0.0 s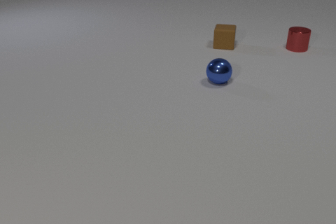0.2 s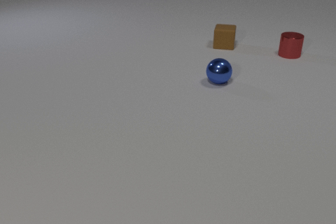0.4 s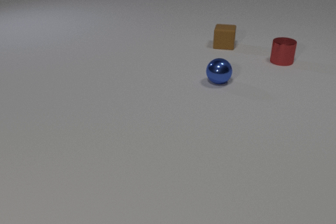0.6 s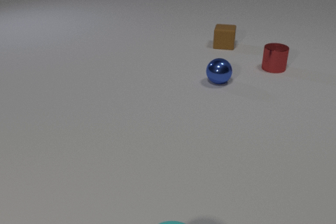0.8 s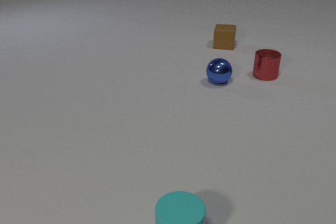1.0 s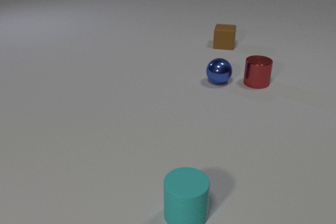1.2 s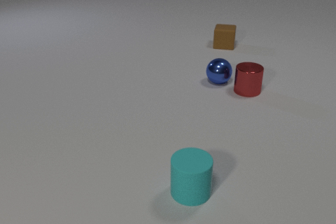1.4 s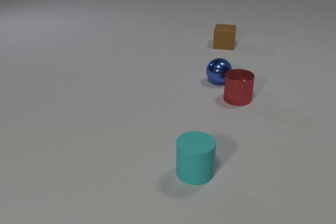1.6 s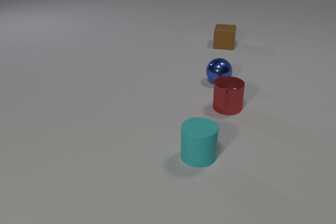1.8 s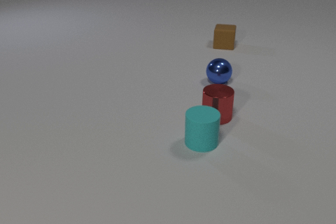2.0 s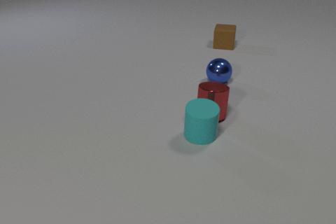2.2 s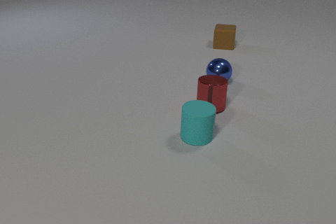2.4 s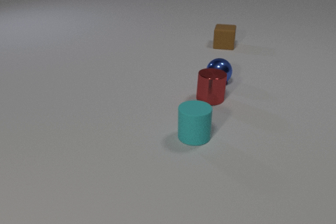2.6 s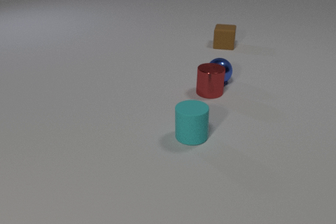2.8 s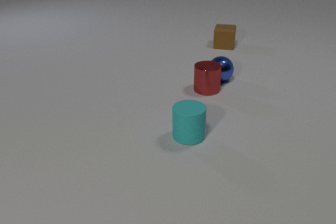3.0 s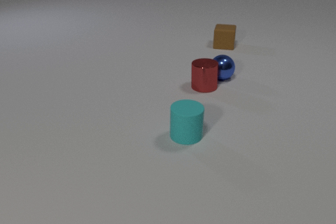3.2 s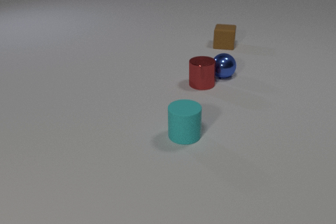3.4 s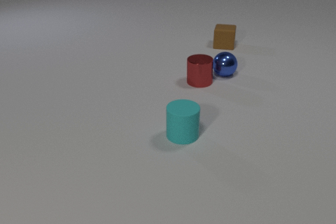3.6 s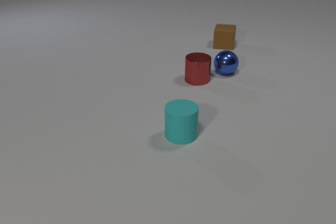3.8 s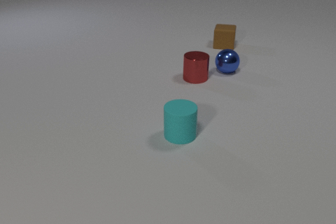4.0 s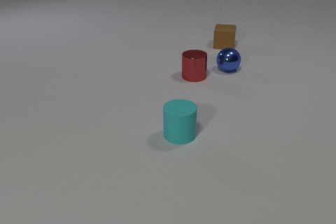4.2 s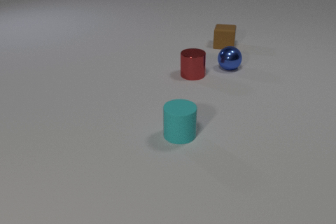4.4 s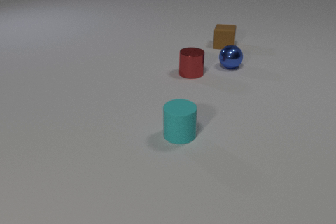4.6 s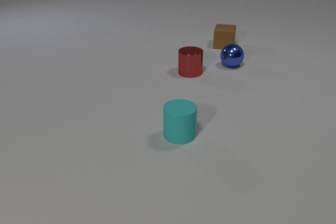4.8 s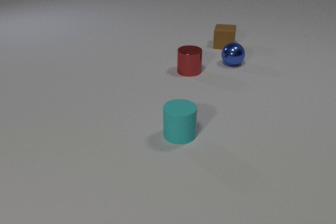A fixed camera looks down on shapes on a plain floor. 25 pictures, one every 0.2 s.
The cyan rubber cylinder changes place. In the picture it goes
away from the camera.
0.0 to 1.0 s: The cyan rubber cylinder comes in at the bottom edge, slides away from the camera. The red metal cylinder slides toward the camera.
1.0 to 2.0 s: The cyan rubber cylinder slides away from the camera. The red metal cylinder slides toward the camera and to the left. The cyan rubber cylinder and the red metal cylinder collide.
2.0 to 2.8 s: The cyan rubber cylinder slides to the left. The red metal cylinder slides away from the camera. The blue metal sphere rolls away from the camera. The red metal cylinder and the blue metal sphere collide.
2.8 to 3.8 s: The cyan rubber cylinder slides to the left. The red metal cylinder slides away from the camera and to the left. The blue metal sphere rolls away from the camera.
3.8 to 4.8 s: The red metal cylinder slides away from the camera and to the left. The blue metal sphere rolls away from the camera.
What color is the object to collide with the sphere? red.
How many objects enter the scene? 1.
Are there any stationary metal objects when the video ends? no.
